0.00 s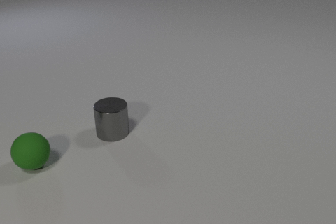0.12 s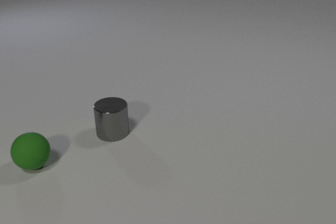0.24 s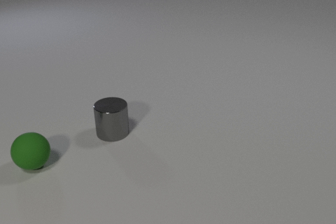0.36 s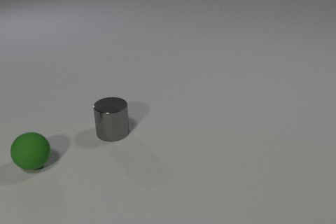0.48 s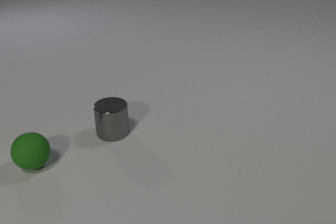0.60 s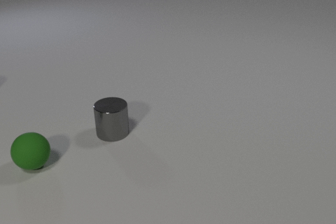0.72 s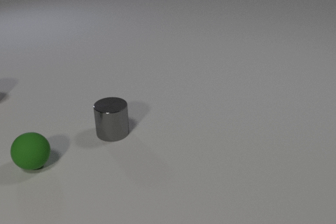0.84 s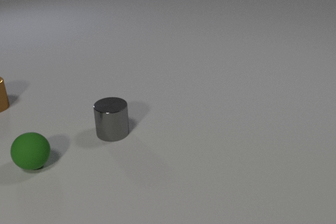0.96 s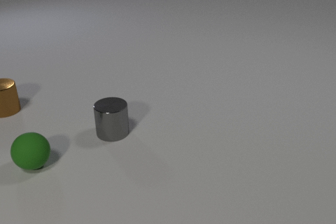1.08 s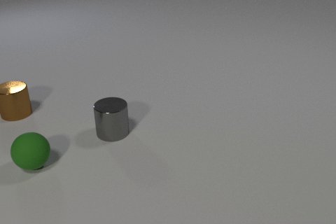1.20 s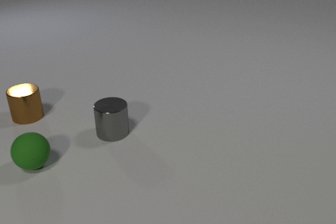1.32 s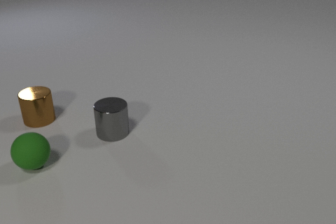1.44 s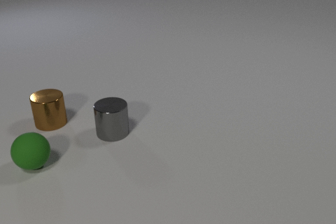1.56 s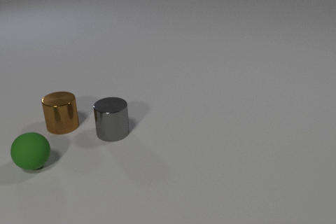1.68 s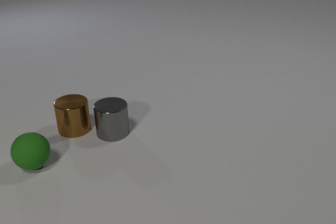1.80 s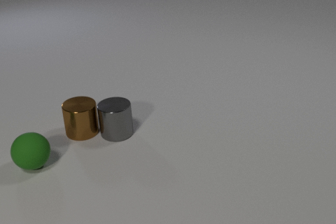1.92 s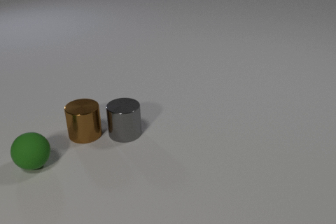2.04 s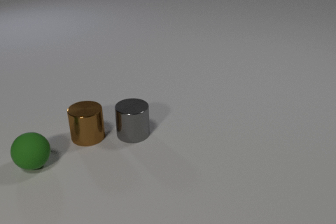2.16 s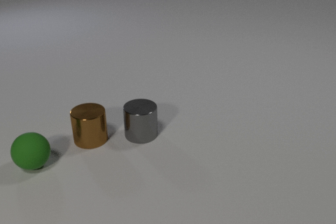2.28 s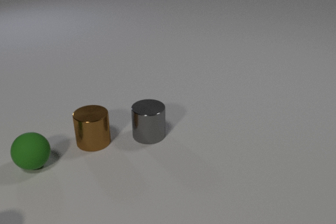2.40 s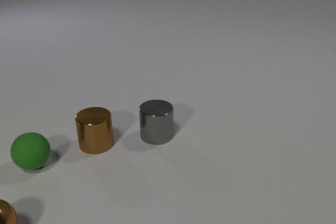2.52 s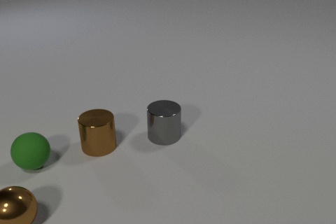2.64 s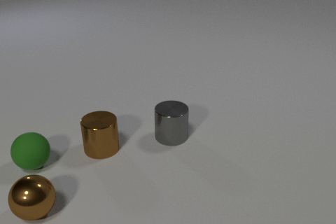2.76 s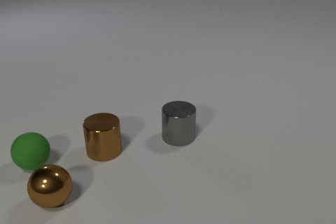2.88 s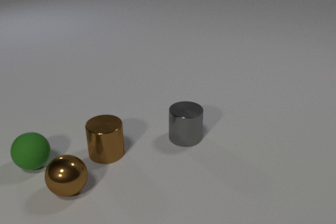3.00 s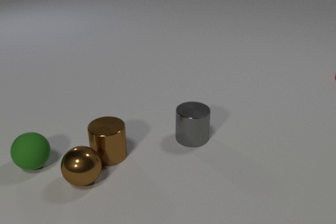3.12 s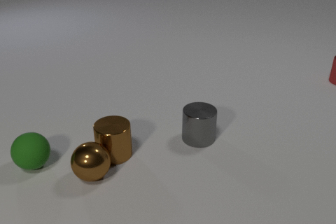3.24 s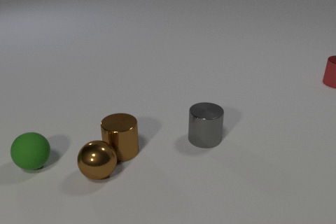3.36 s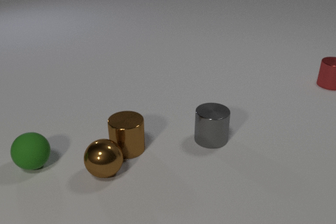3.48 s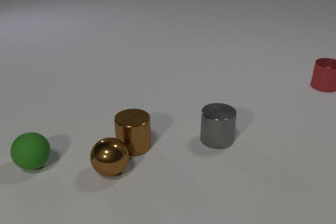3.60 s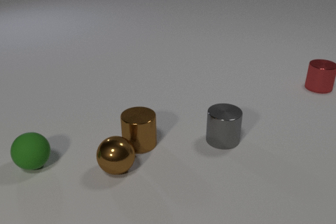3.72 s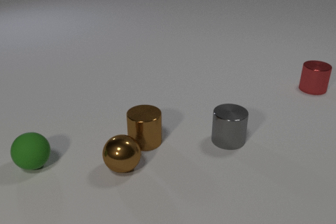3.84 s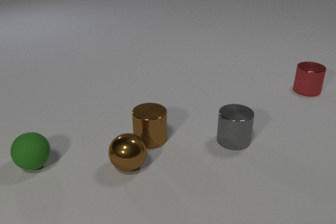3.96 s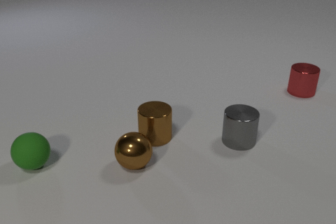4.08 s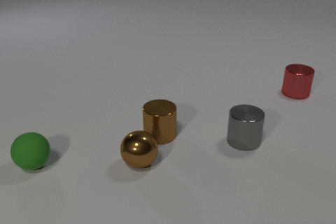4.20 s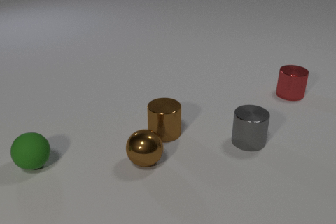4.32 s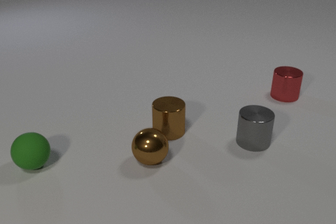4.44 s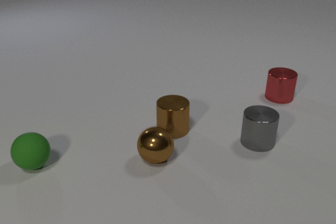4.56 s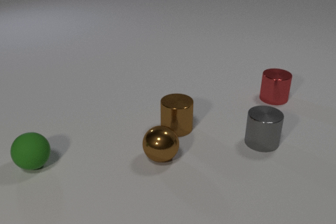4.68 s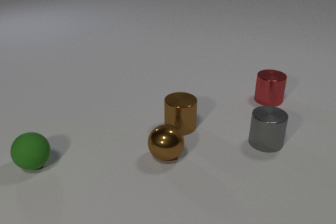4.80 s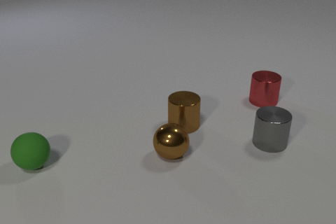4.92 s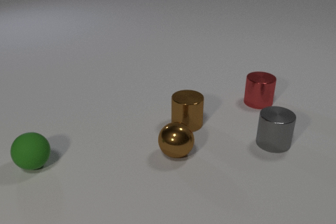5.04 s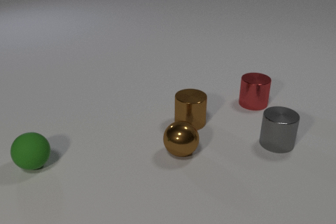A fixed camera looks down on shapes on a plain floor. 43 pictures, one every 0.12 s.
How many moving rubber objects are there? 0.
What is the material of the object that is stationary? rubber.
Are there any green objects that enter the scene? no.
0.00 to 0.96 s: The brown metal cylinder comes in at the left edge, slides toward the camera and to the right.
0.96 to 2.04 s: The brown metal cylinder slides toward the camera and to the right. The gray metal cylinder slides to the right. The brown metal cylinder and the gray metal cylinder collide.
2.04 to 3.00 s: The brown metal cylinder slides toward the camera and to the right. The gray metal cylinder slides to the right. The brown metal sphere comes in at the left edge, rolls to the right and away from the camera.
3.00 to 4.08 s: The brown metal cylinder slides to the right and away from the camera. The gray metal cylinder slides to the right. The brown metal sphere rolls to the right. The red metal cylinder slides toward the camera and to the left. The brown metal cylinder and the brown metal sphere collide.
4.08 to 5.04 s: The brown metal cylinder slides to the right and away from the camera. The gray metal cylinder slides to the right. The brown metal sphere rolls to the right and away from the camera. The red metal cylinder slides to the left and toward the camera.
